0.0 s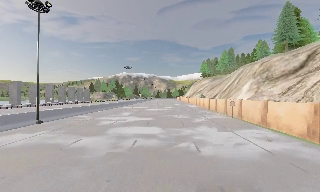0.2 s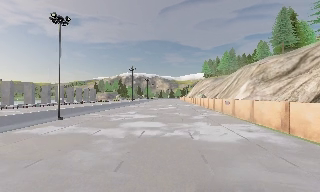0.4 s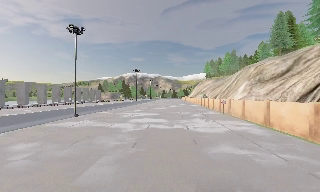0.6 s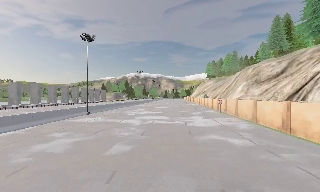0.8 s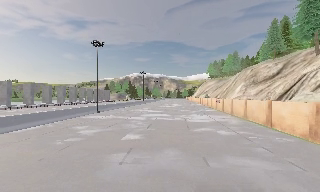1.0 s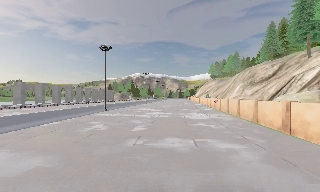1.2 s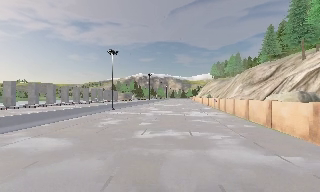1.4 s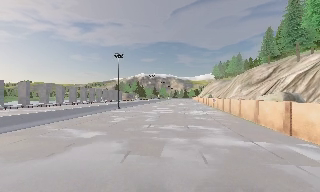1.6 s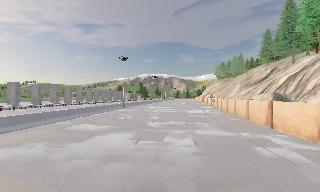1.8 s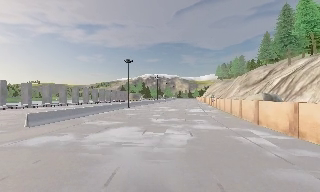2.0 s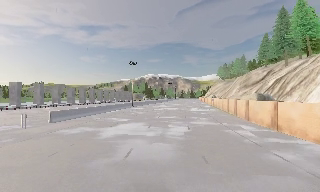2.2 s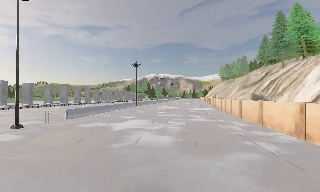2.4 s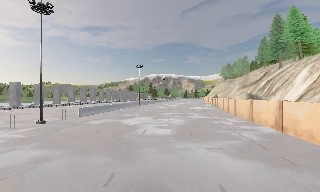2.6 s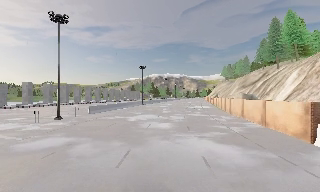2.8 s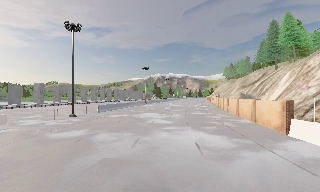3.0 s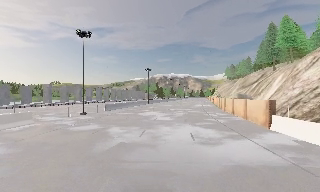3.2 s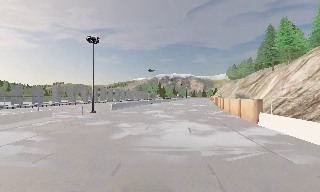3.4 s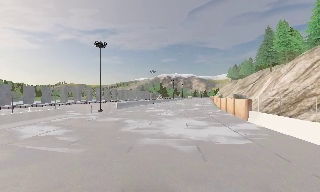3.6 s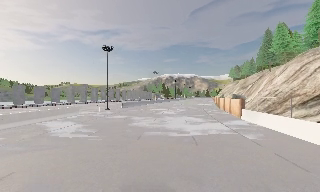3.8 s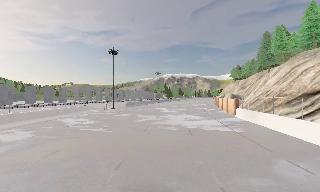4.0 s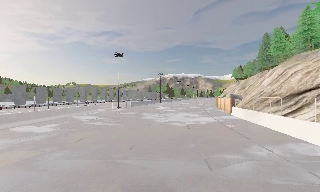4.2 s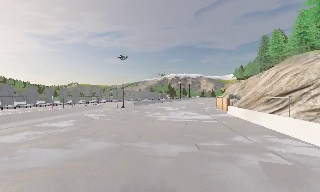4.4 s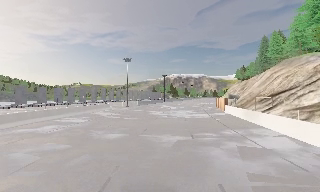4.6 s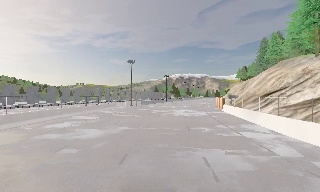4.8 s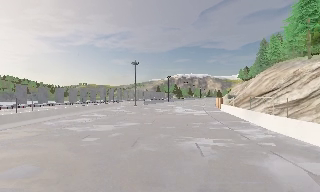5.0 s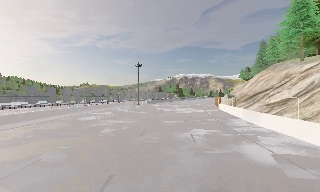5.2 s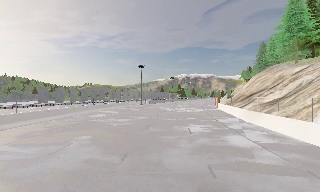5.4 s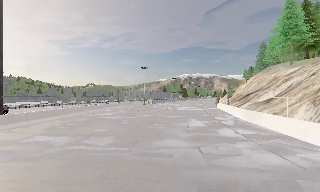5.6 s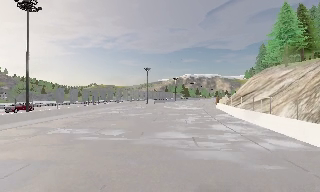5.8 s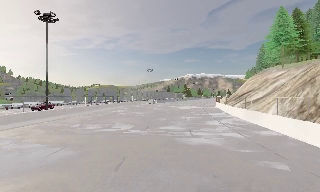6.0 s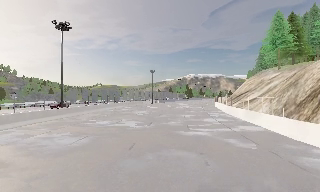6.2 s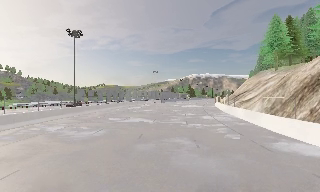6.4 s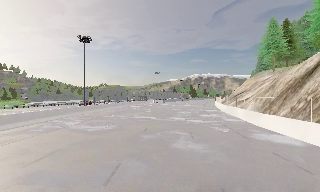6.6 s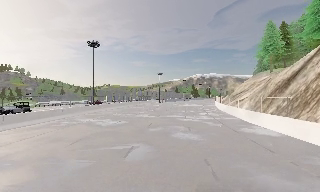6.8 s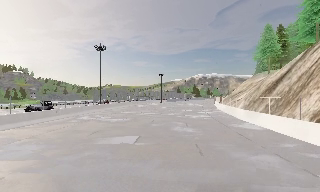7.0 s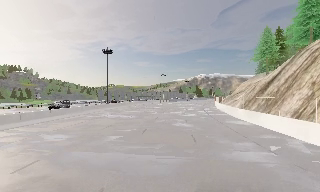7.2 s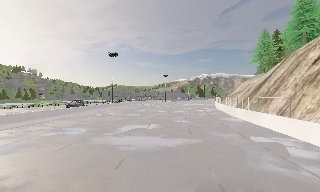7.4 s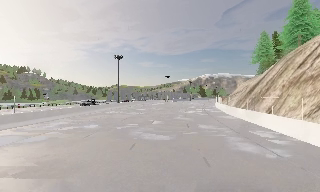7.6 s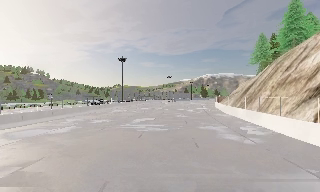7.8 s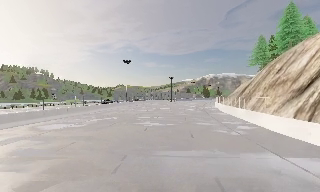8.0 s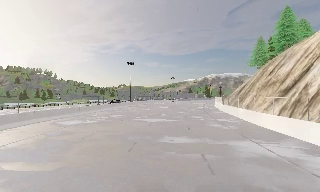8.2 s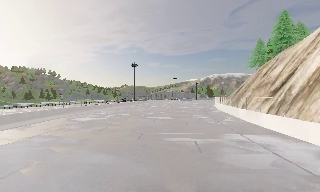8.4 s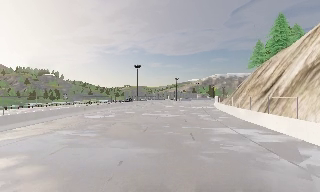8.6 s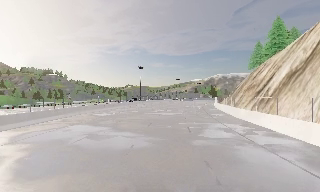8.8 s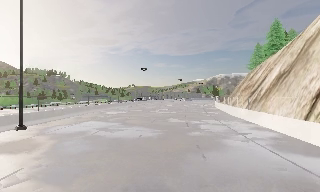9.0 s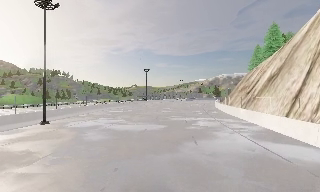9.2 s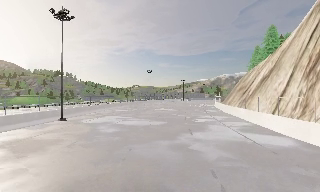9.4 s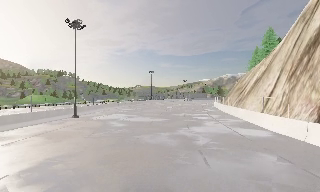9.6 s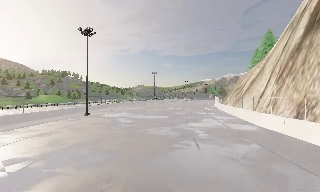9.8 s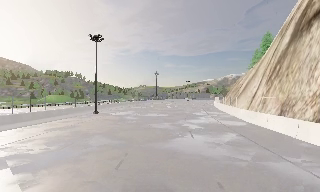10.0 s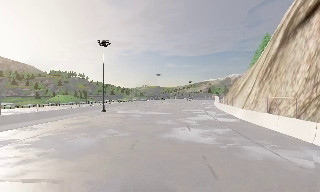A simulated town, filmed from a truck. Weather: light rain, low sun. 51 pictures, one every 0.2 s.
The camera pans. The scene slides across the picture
to the right.
The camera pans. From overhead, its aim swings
counterclockwise.
0.0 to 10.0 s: The camera swings to its left by about 40 degrees, and the scene slides to the right. It travels backward, about 115 m.
The film runs backward here.
